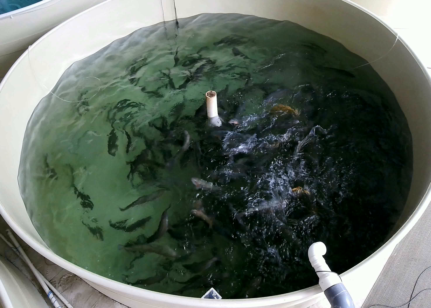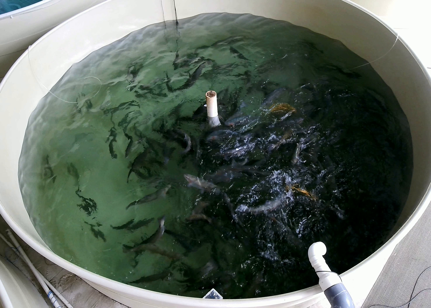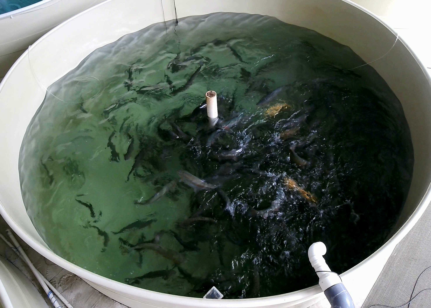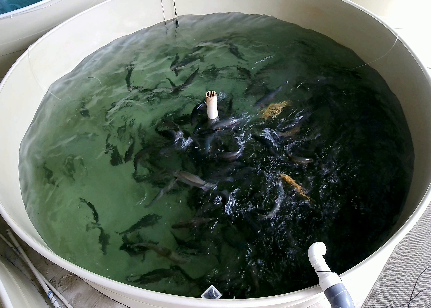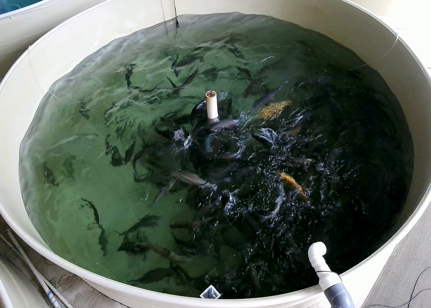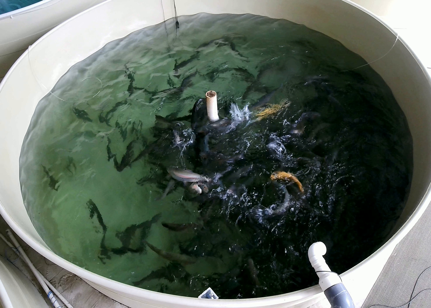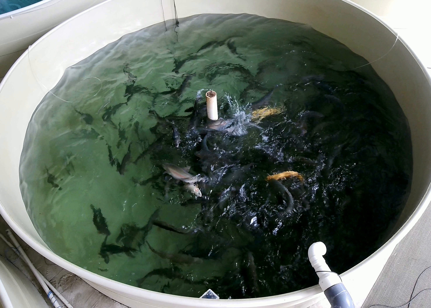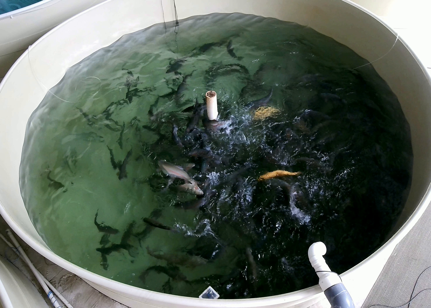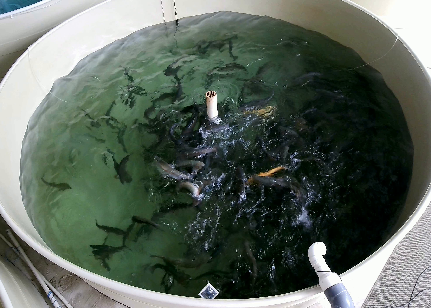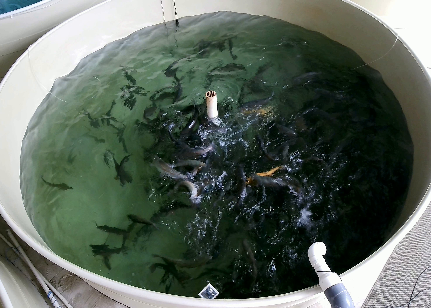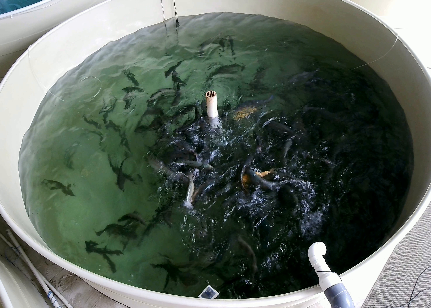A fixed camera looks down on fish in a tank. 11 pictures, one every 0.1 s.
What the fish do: Strong feeding.
